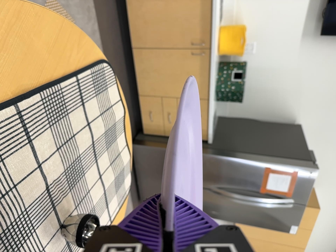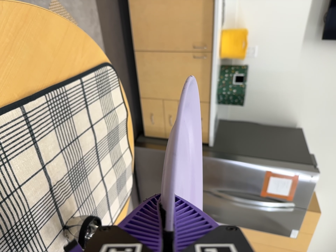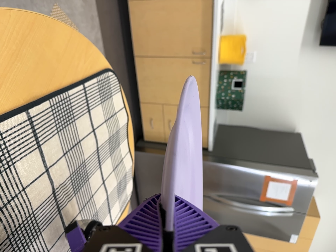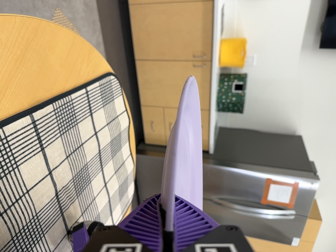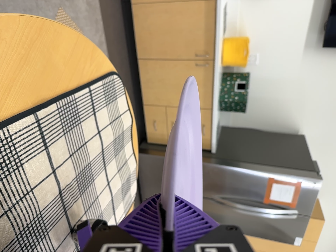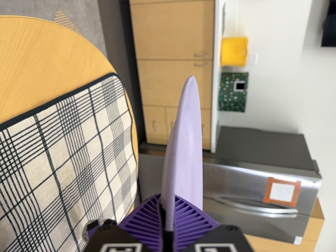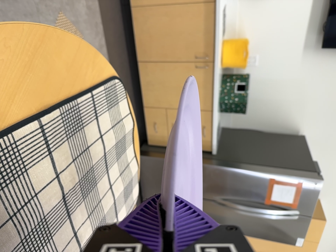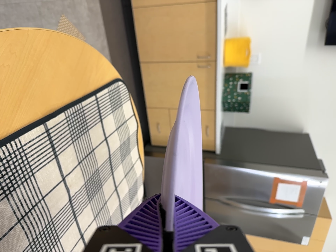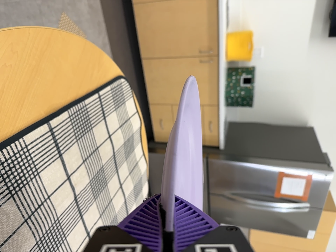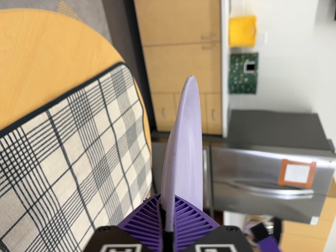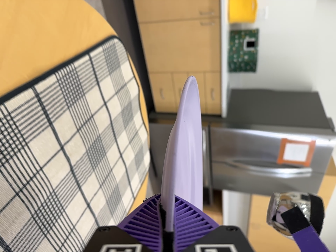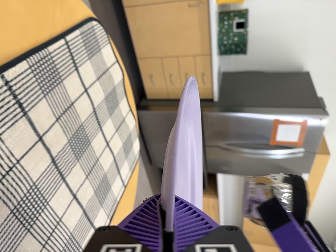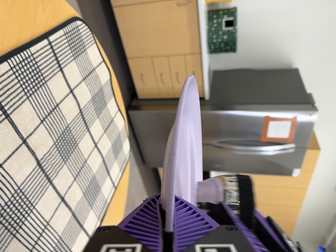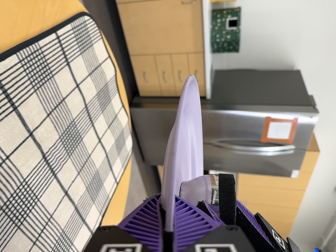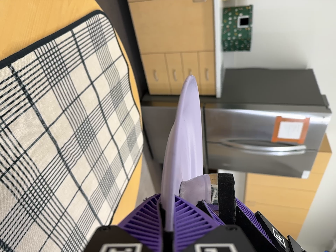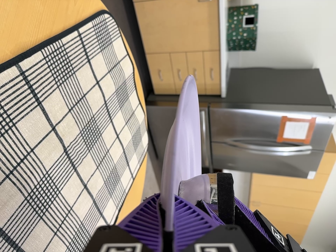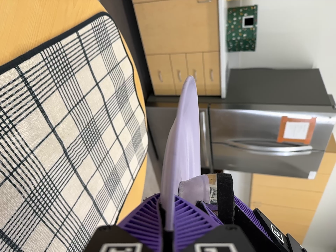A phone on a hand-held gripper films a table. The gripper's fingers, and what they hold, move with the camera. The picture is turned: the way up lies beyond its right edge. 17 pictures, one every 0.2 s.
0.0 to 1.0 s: The camera shifts only a little, or ends up much as it began.
1.0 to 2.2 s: The camera travels forward, about 6 cm, so what stands in front looms larger. Its aim tips toward the bottom of its view by about 10 degrees, and the scene shifts upward.
2.2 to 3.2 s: The camera shifts only a little, or ends up much as it began.
The film runs backward here.
